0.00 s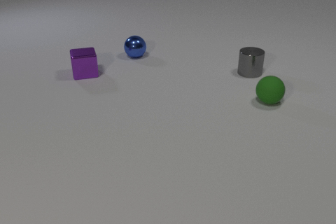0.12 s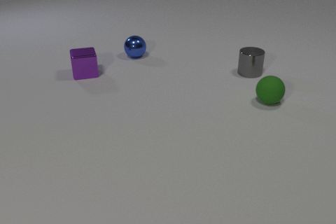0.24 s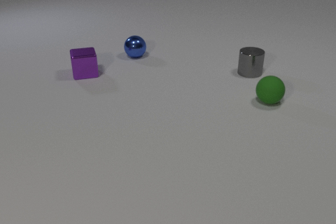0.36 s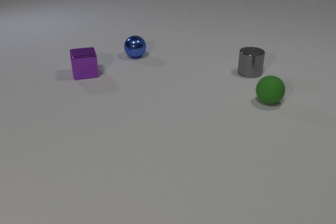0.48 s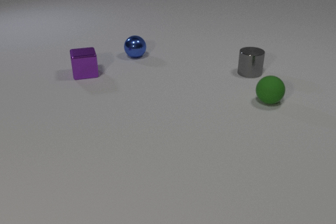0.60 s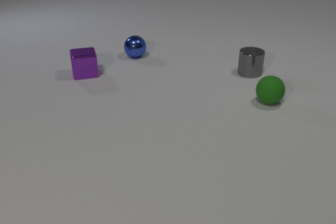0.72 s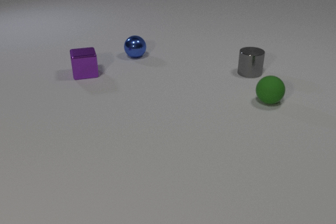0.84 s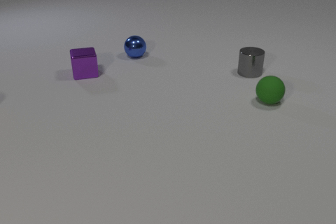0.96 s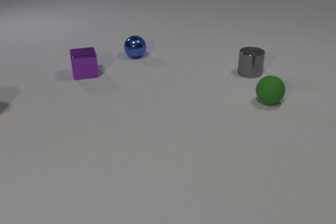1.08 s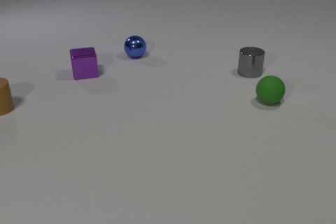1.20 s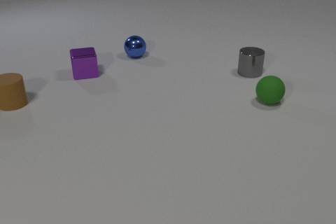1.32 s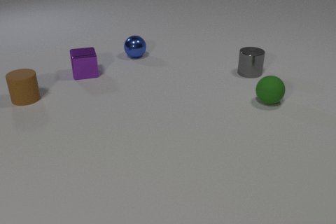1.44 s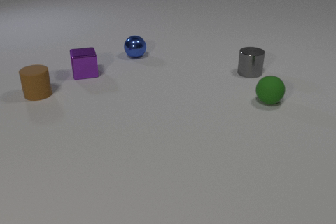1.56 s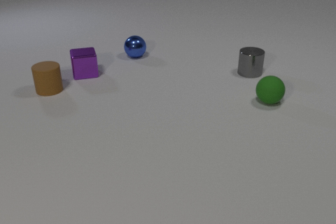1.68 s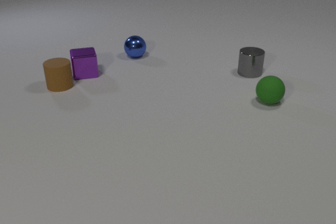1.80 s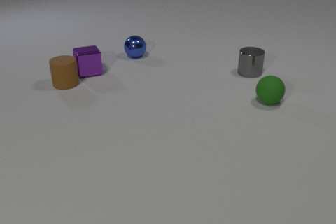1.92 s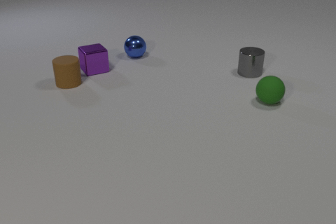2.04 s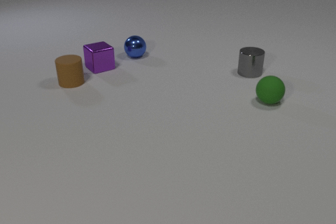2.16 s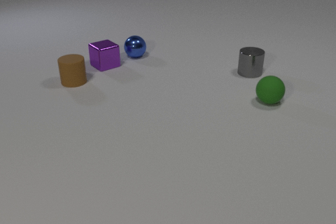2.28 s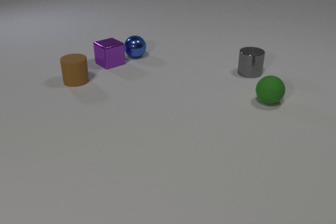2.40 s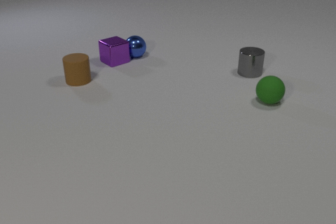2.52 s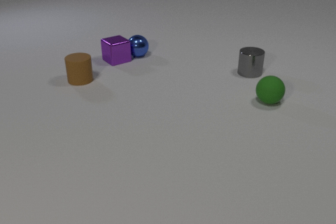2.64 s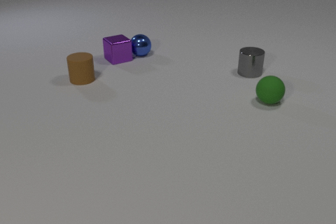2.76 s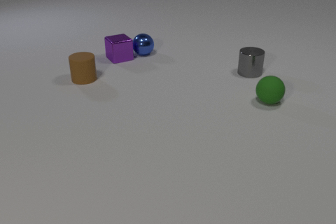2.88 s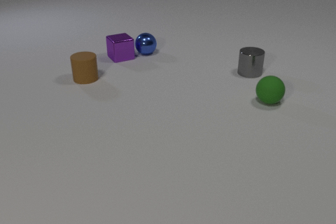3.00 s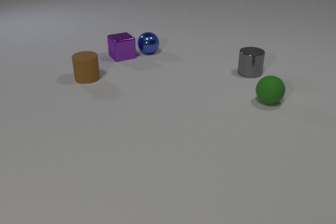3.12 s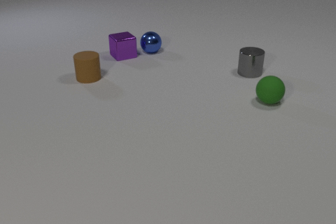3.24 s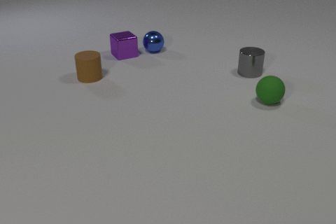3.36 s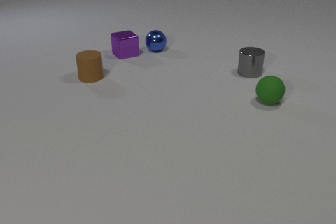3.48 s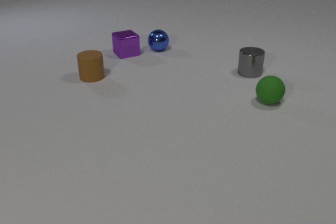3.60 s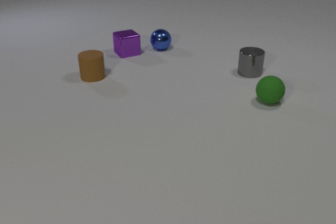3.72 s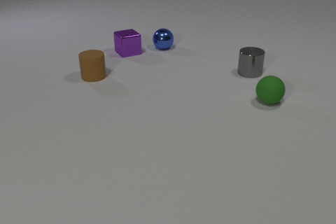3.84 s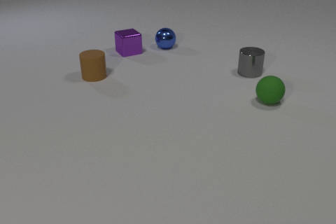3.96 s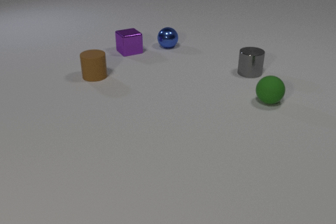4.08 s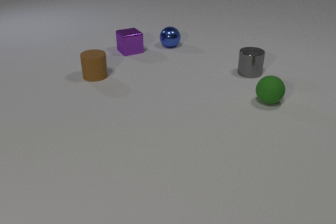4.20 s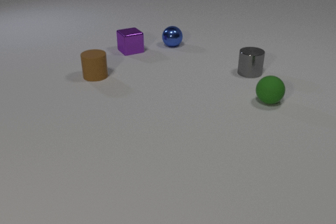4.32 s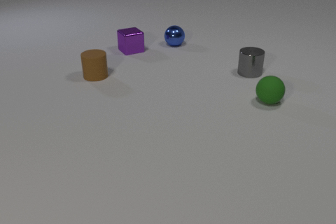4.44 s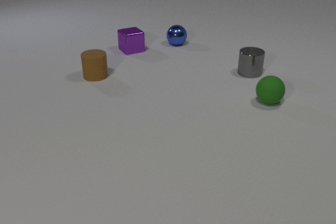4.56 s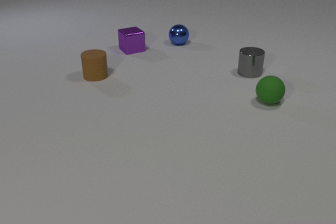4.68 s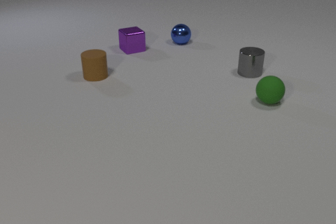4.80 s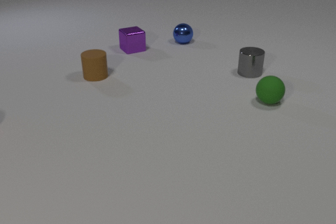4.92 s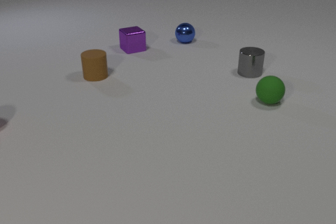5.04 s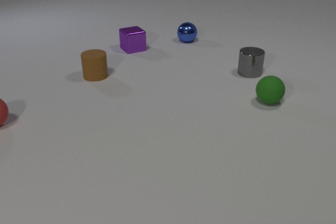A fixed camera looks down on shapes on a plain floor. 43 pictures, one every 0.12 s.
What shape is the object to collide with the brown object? cube.
Are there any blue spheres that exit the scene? no.
How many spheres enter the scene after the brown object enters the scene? 1.
0.00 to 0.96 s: Next to nothing moves.
0.96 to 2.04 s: The brown rubber cylinder comes in at the left edge, slides to the right and away from the camera. The purple metal cube slides to the right and away from the camera. The brown rubber cylinder and the purple metal cube collide.
2.04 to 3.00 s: The brown rubber cylinder slides to the right and away from the camera. The purple metal cube slides away from the camera and to the right. The blue metal sphere rolls to the right and away from the camera. The purple metal cube and the blue metal sphere collide.
3.00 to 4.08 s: The brown rubber cylinder slides to the right. The purple metal cube slides away from the camera and to the right. The blue metal sphere rolls to the right and away from the camera.
4.08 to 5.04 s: The purple metal cube slides away from the camera. The blue metal sphere rolls to the right and away from the camera. The red rubber sphere comes in at the left edge, rolls to the right.
